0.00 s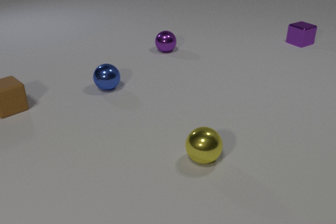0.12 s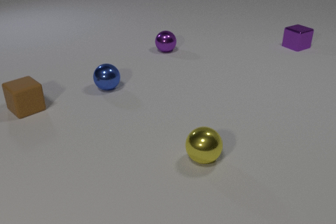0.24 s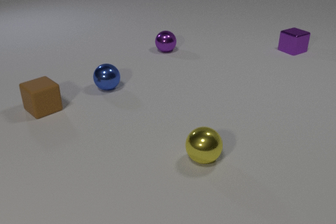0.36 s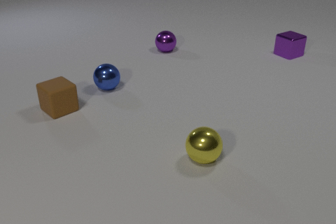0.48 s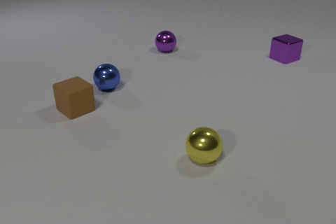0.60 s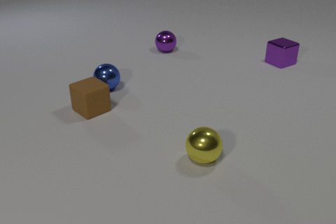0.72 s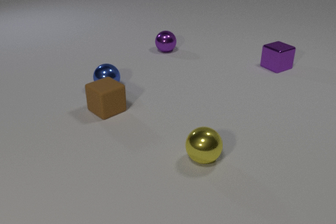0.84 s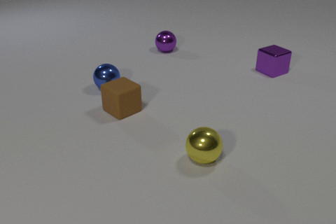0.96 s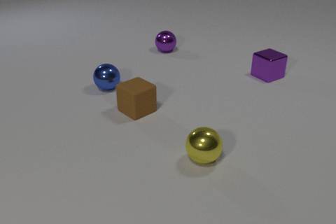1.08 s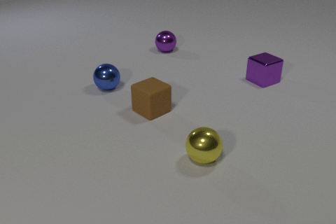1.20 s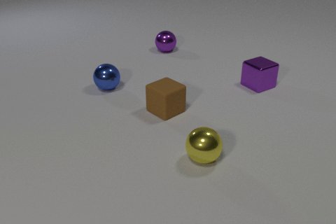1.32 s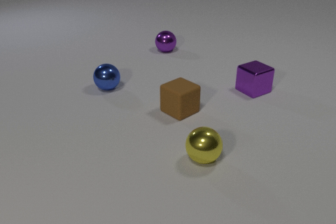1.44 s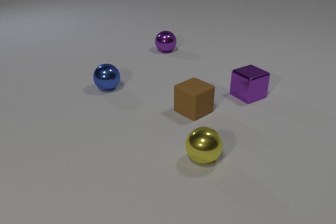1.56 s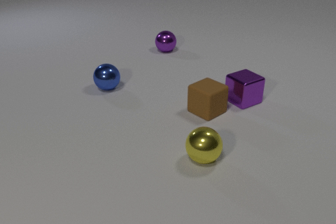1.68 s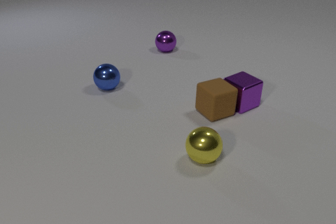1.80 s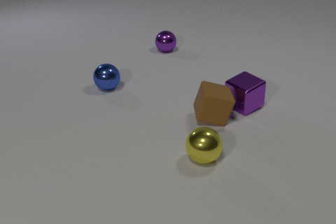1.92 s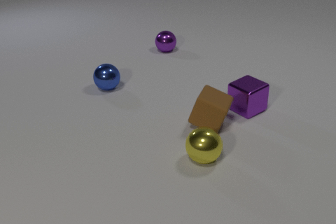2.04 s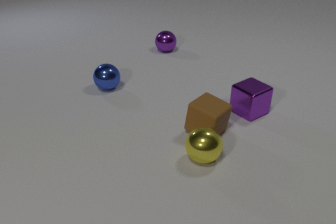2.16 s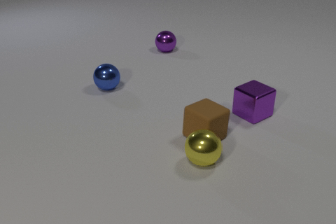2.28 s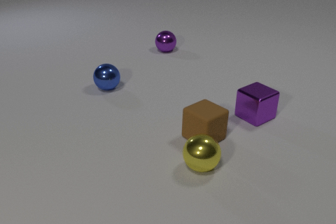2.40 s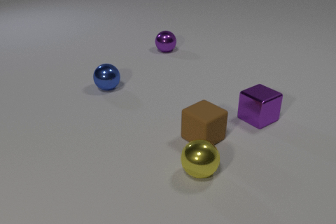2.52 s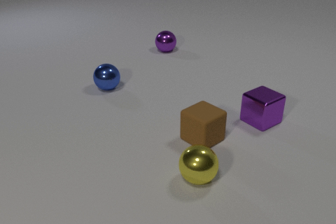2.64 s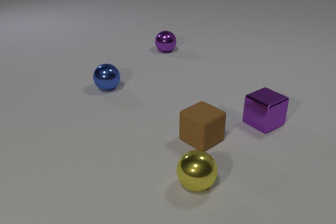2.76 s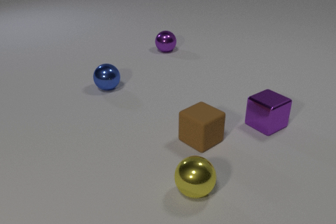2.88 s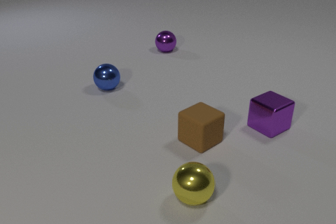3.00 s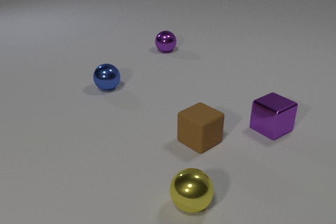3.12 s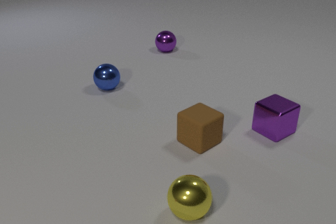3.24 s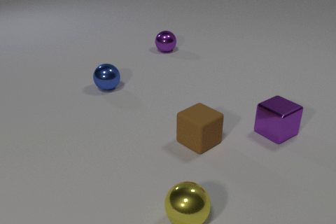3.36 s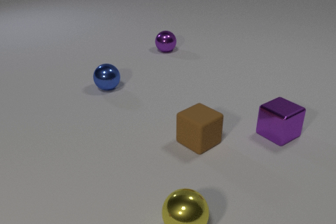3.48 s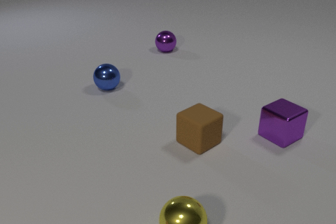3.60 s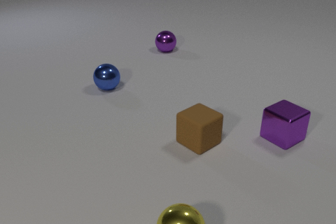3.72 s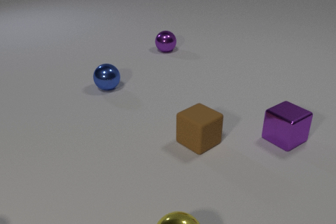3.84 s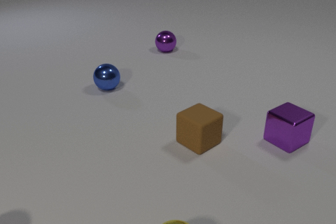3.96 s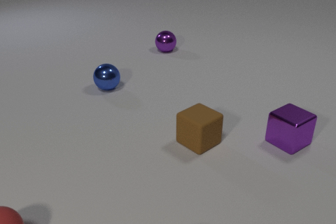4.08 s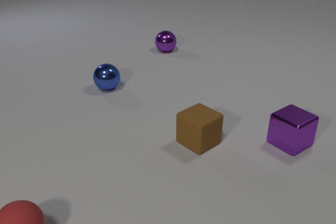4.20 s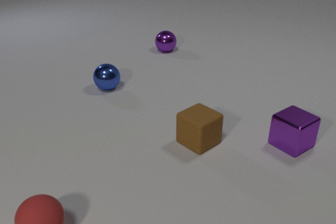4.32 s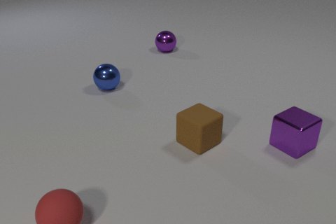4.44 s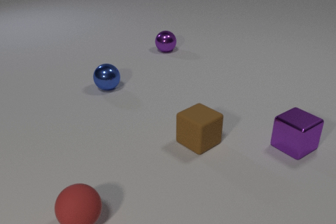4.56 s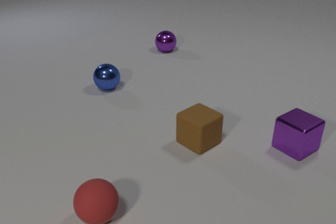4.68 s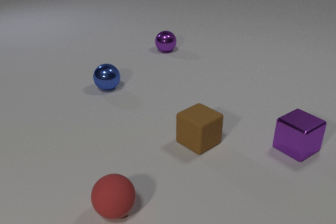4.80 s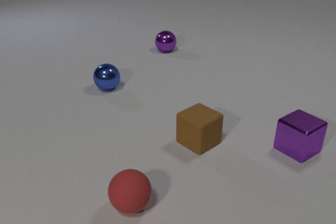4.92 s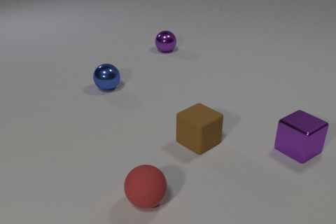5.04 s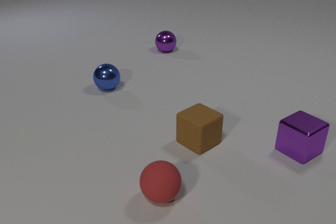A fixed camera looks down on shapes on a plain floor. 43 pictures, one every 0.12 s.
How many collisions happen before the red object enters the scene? 2.
How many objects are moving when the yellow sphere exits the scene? 2.
What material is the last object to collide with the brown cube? metal.
0.00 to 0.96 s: The purple metal cube slides toward the camera. The brown rubber cube slides to the right.
0.96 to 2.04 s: The purple metal cube slides toward the camera. The brown rubber cube slides to the right and toward the camera, spins clockwise seen from above by about 90 degrees, its near face sliding to the left. The purple metal cube and the brown rubber cube collide.
2.04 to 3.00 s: The purple metal cube slides toward the camera and to the right. The brown rubber cube slides toward the camera and to the left. The yellow metal sphere rolls toward the camera. The brown rubber cube and the yellow metal sphere collide.
3.00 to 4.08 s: The purple metal cube slides toward the camera and to the right. The yellow metal sphere rolls toward the camera, leaves at the bottom edge. The red rubber sphere comes in at the bottom edge, rolls to the right.
4.08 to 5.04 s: The purple metal cube slides toward the camera and to the right. The red rubber sphere rolls to the right.
